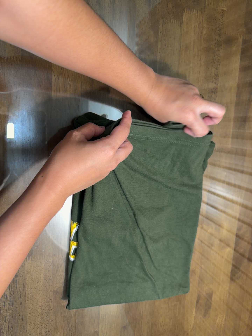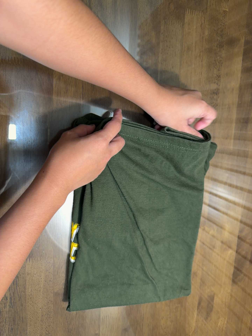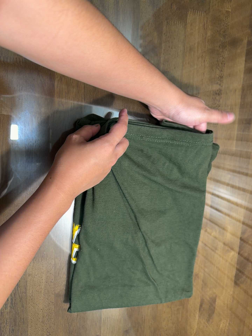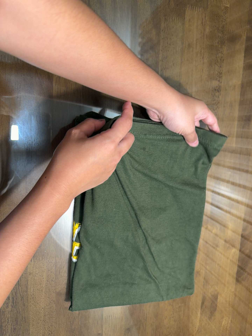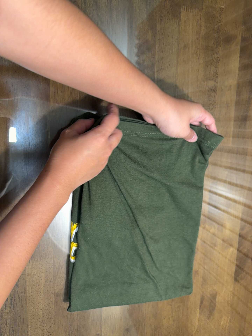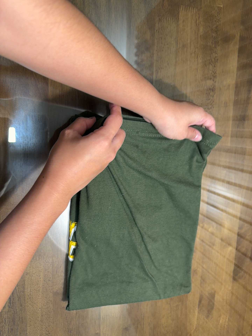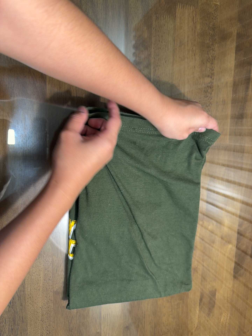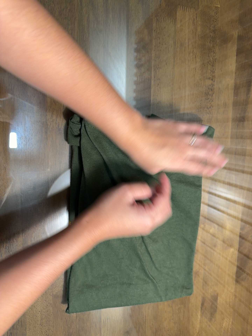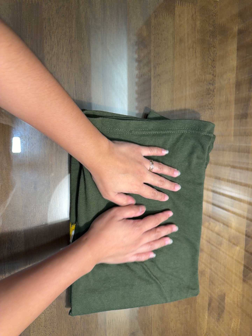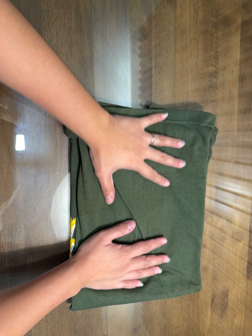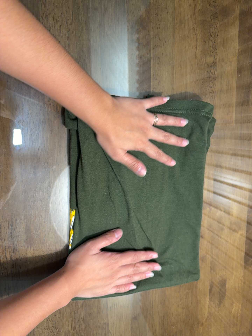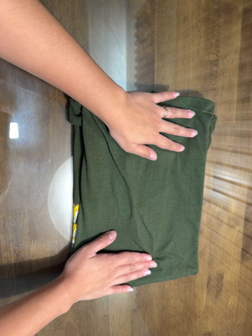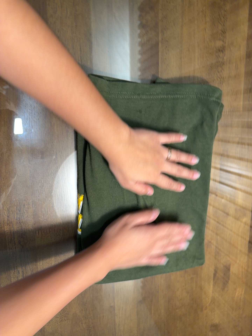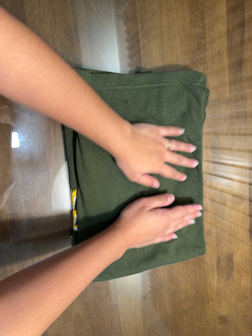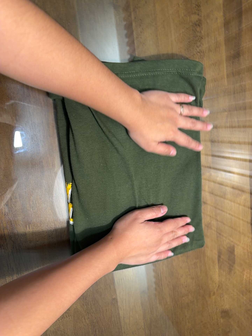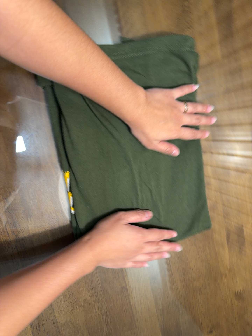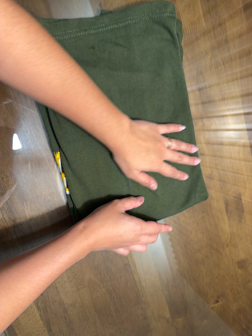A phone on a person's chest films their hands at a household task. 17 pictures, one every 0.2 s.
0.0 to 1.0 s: The camera keeps its place and its aim.
1.0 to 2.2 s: The camera shifts only a little, or ends up much as it began.
2.2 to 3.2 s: The camera travels toward the bottom of its view, about 10 cm, so close, fixed things drift upward. It rolls about its line of sight by about 15 degrees, and the scene rotates counterclockwise.
The film runs forward here.
